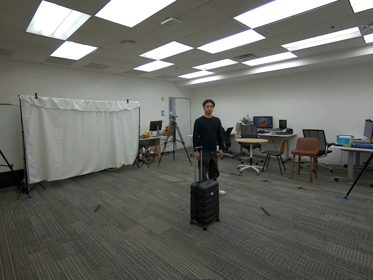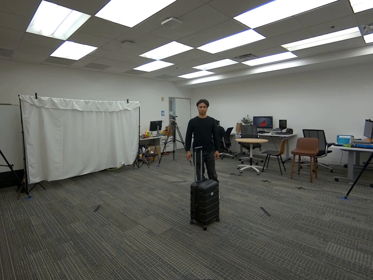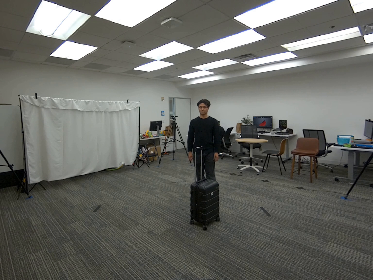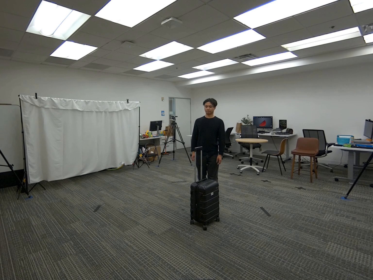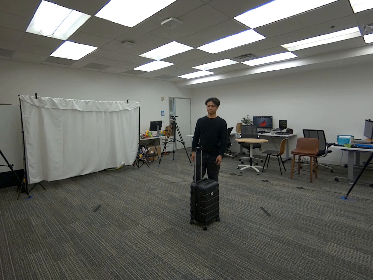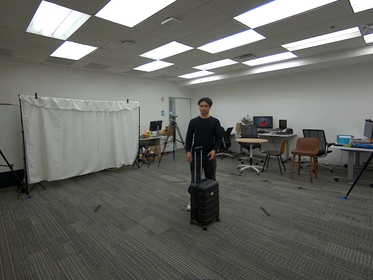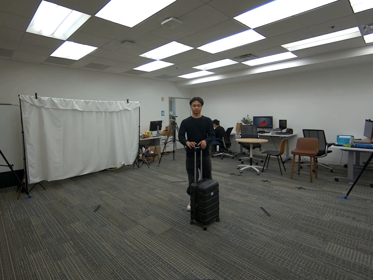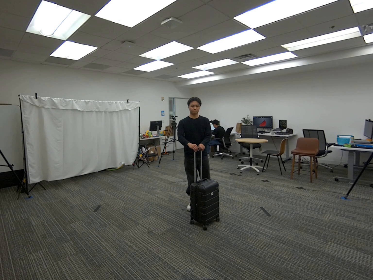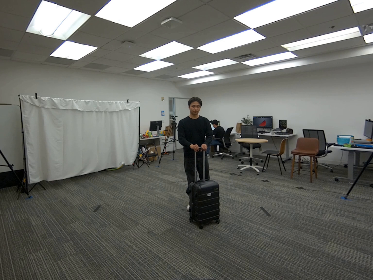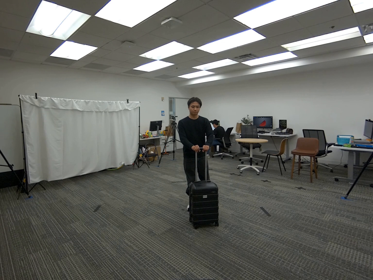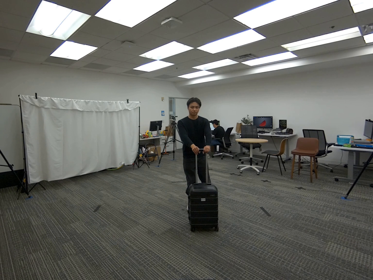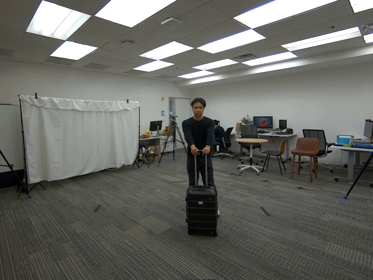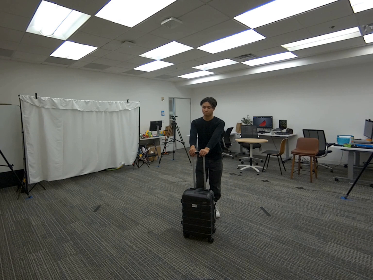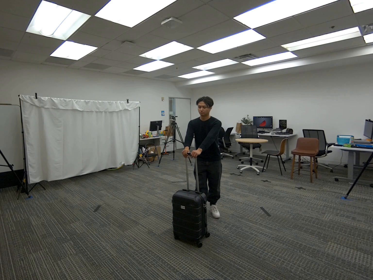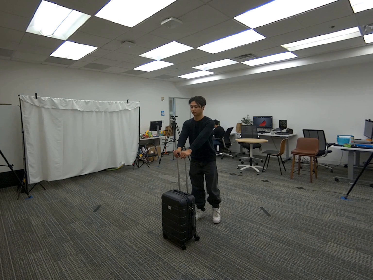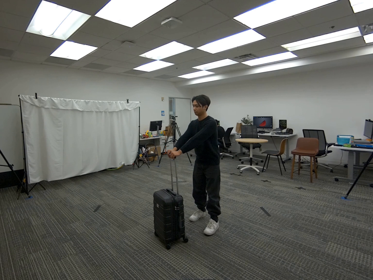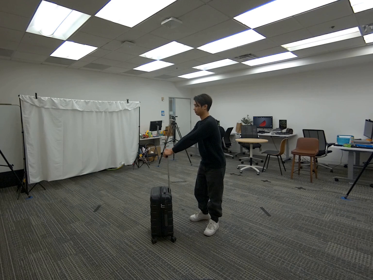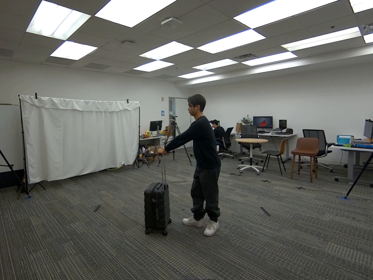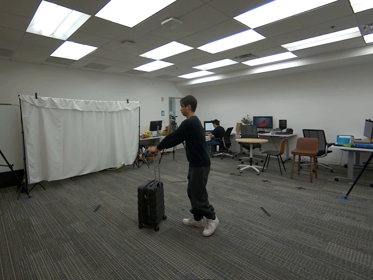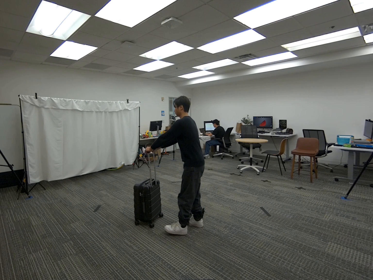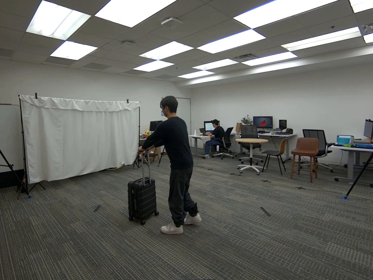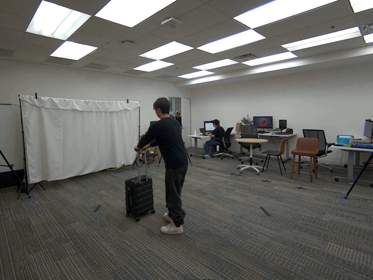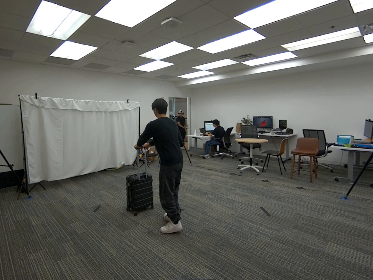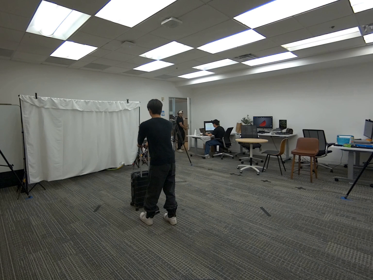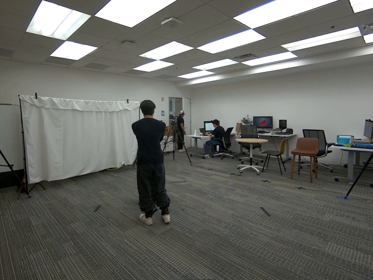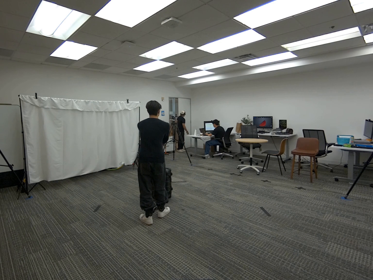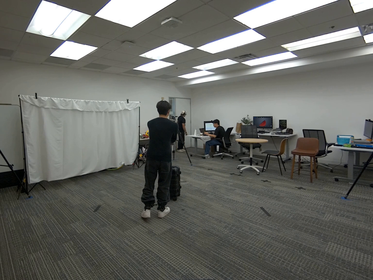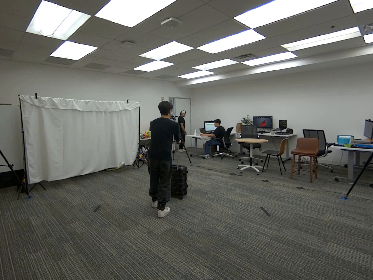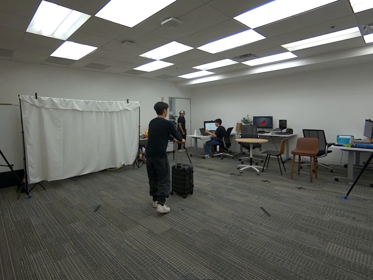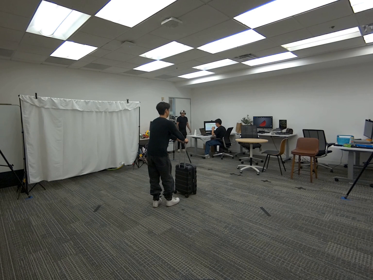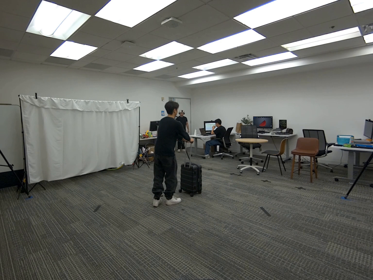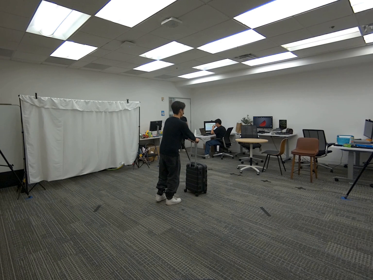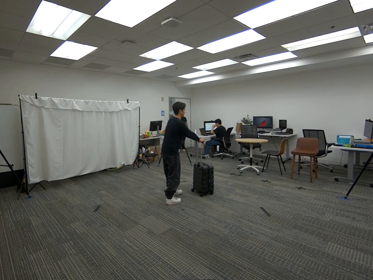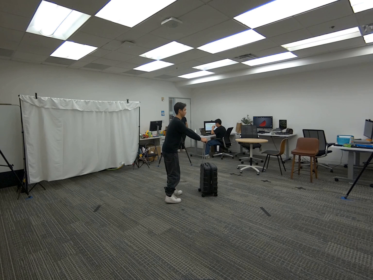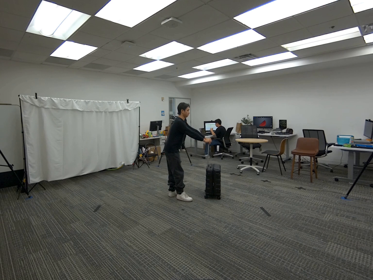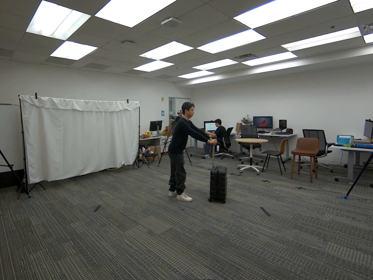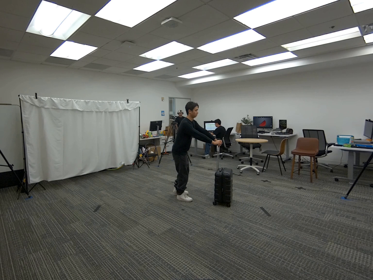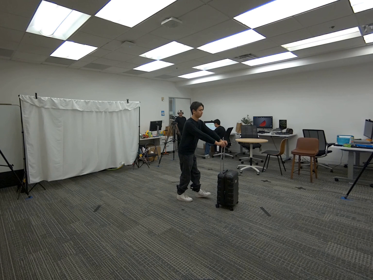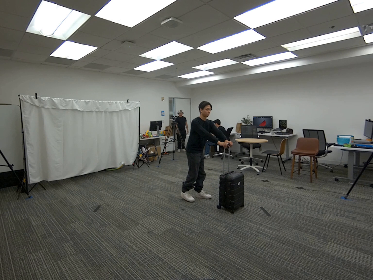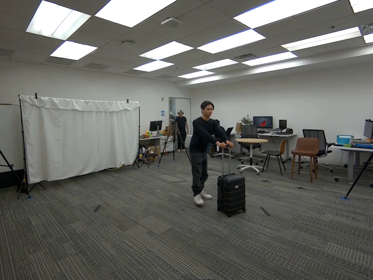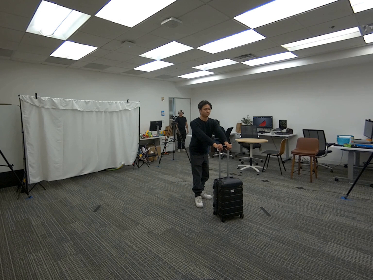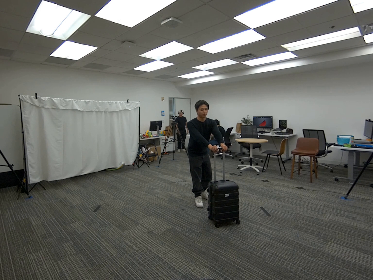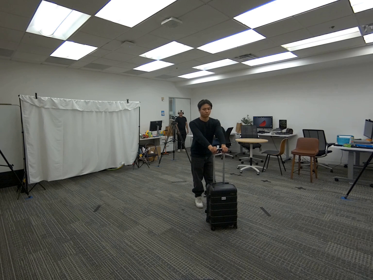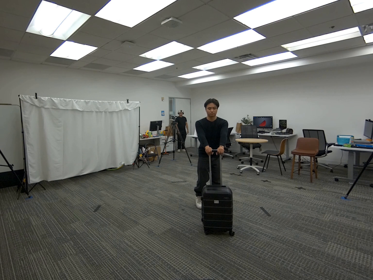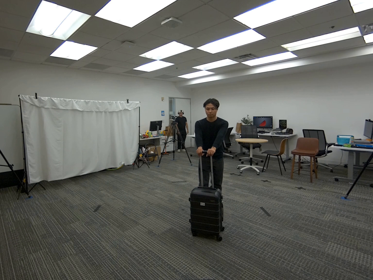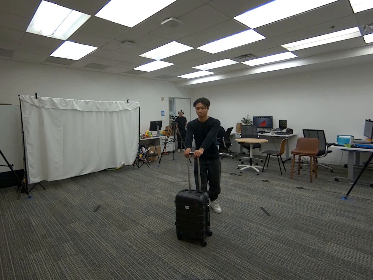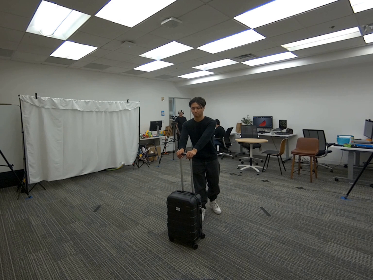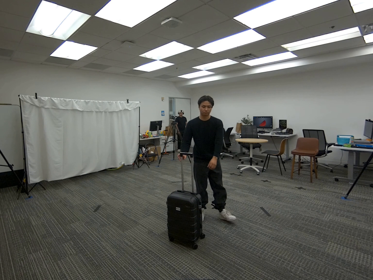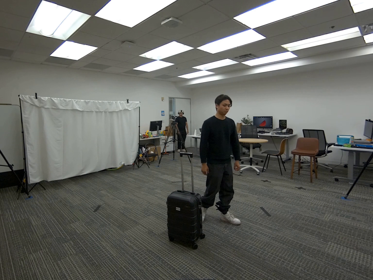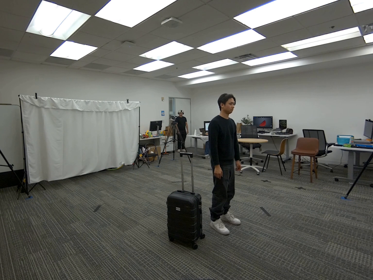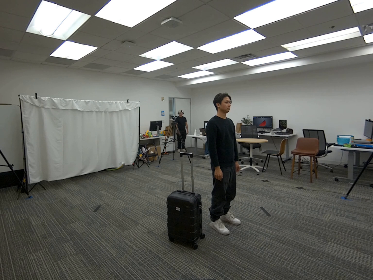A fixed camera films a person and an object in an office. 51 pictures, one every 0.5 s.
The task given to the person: Walk over to the rolling luggage within the bounding area and place both hands on the handle and roll the luggage infront of you within the bounding area.
